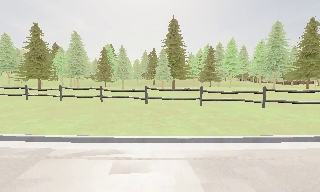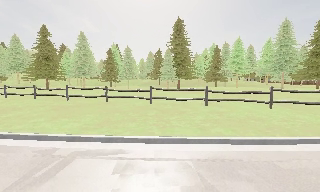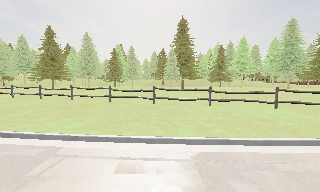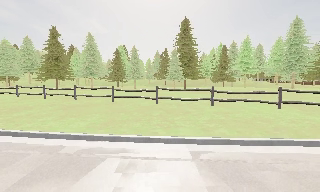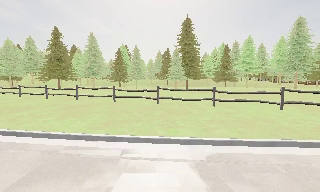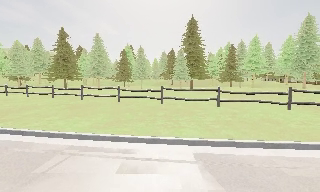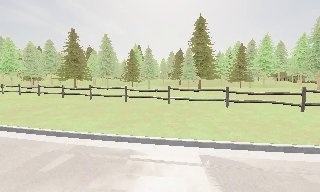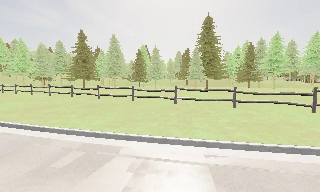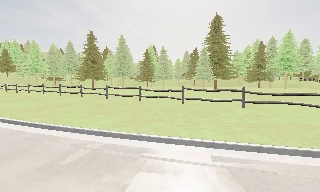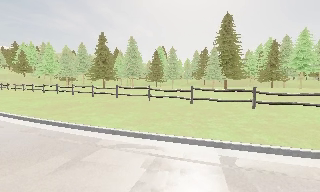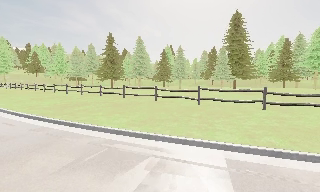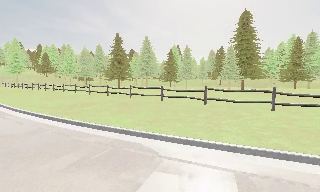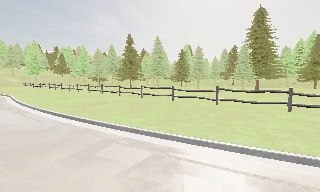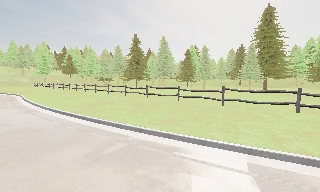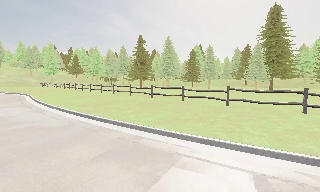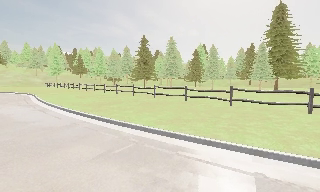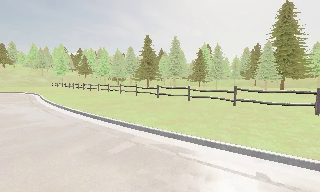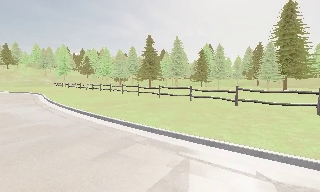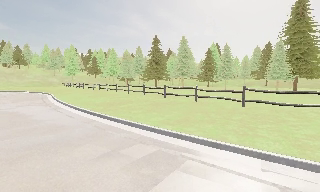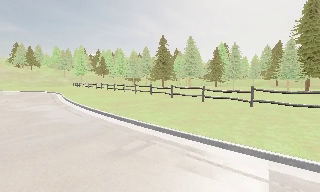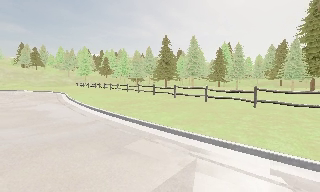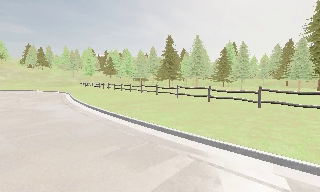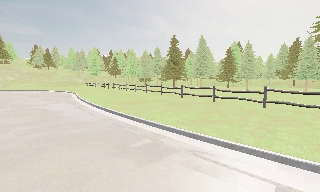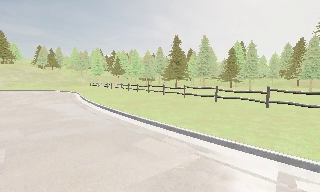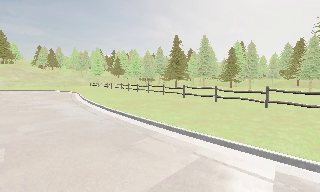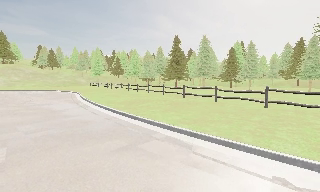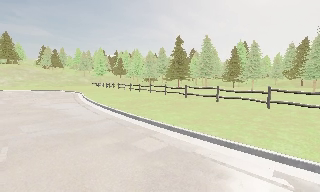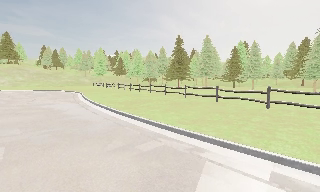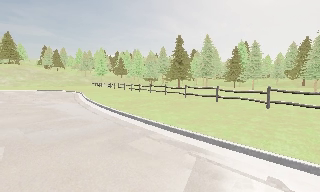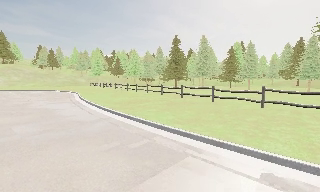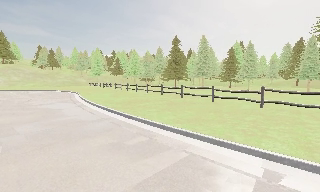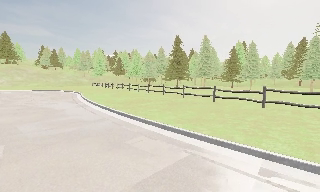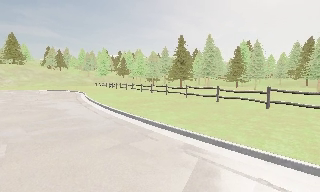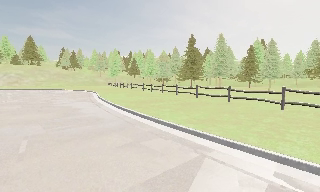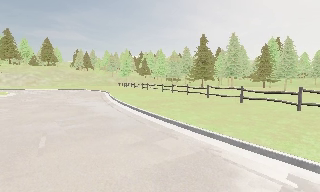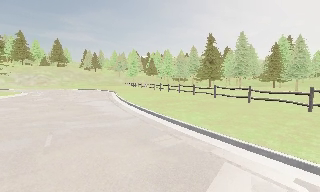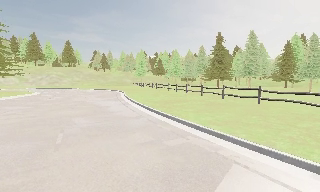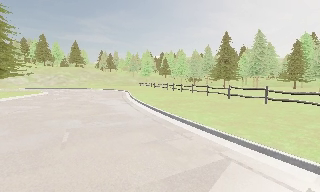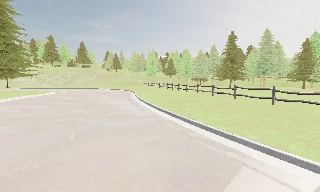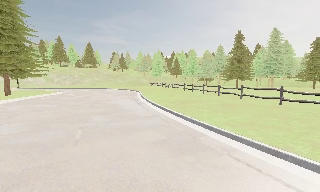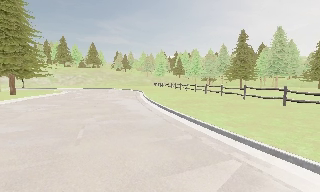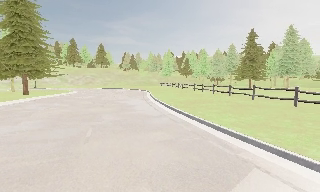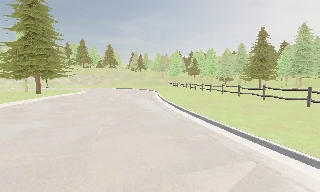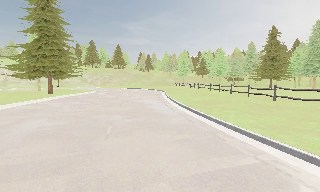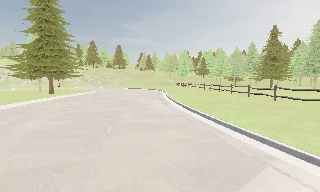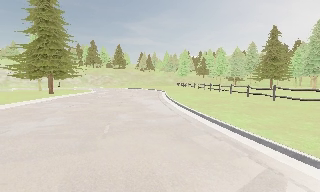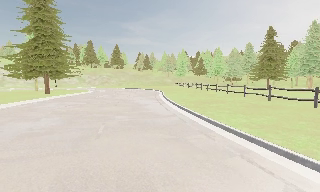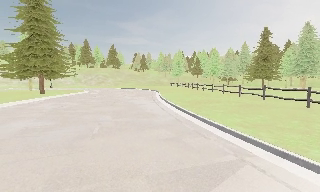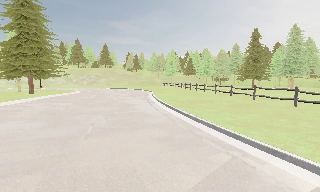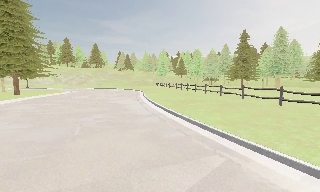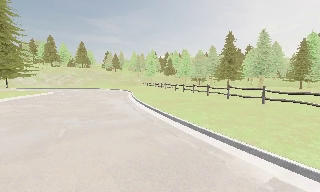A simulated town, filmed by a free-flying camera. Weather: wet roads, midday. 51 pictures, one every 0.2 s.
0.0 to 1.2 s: The camera shifts only a little, or ends up much as it began.
1.2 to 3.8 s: The scene slides to the right, as the camera pans about 30 degrees to its left. It travels to its right, about 0.5 m.
3.8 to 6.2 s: The camera shifts only a little, or ends up much as it began.
6.2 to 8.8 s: The scene slides to the right, as the camera pans about 30 degrees to its left.
8.8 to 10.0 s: The camera swings to its right by about 10 degrees, and the scene slides to the left.
The film runs backward here.
